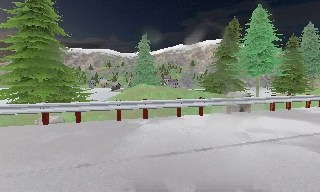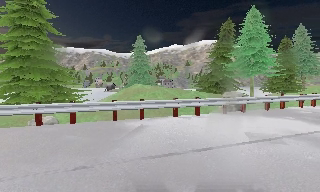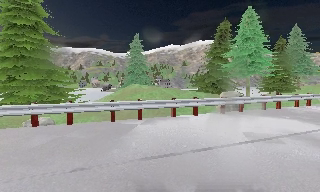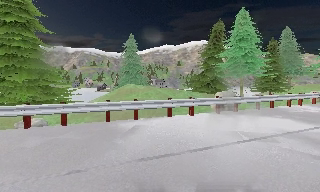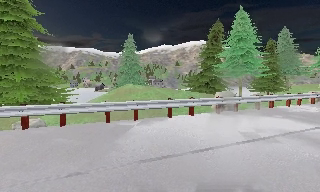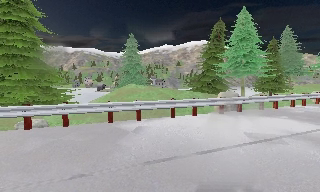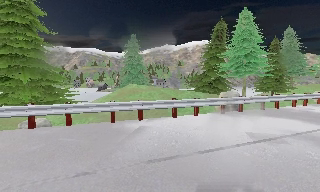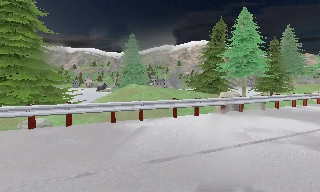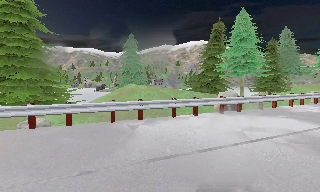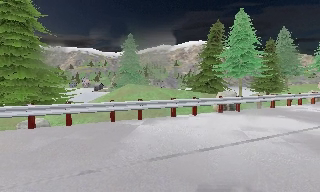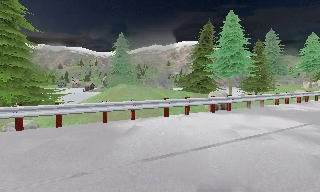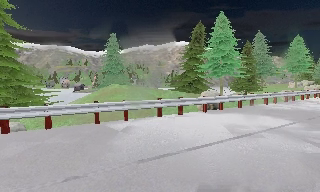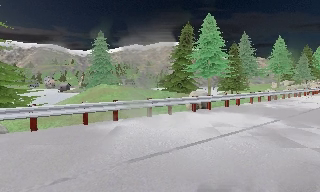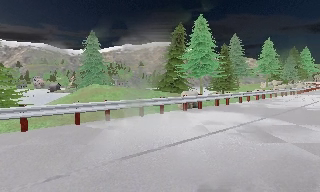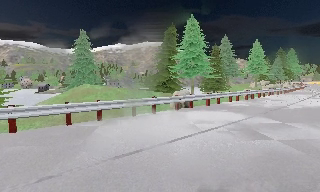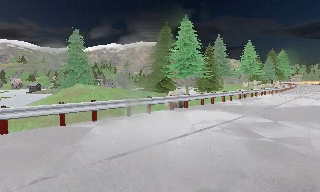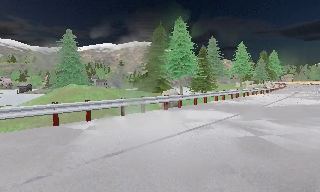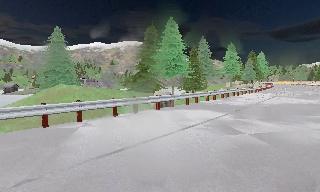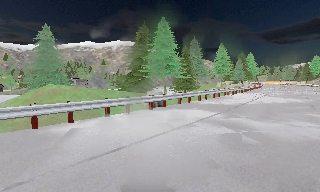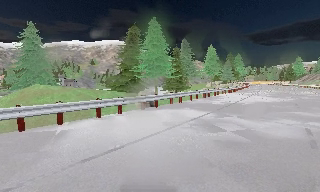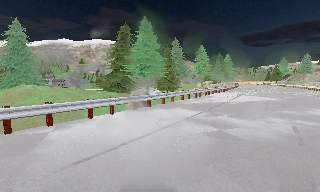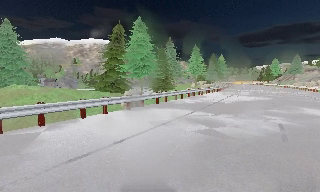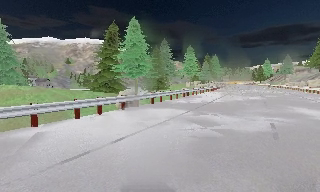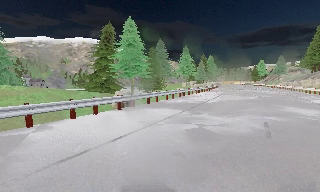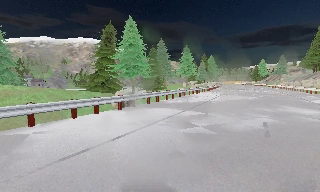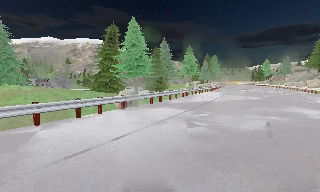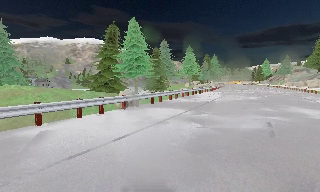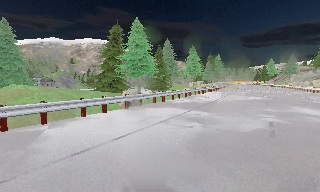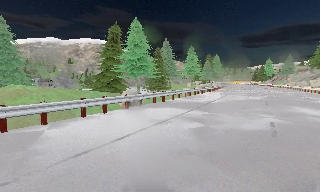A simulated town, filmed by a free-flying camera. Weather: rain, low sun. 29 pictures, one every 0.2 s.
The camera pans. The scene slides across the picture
to the left.
The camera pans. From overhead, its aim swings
clockwise.
0.0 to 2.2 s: The scene slides to the left, as the camera pans about 10 degrees to its right. It travels to its left, about 0.5 m.
2.2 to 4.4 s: The scene slides to the left, as the camera pans about 30 degrees to its right. It travels backward, about 0.5 m, so what stands in front gets smaller.
4.4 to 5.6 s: The camera shifts only a little, or ends up much as it began.
The film runs forward here.
